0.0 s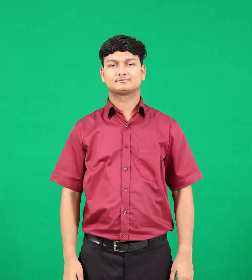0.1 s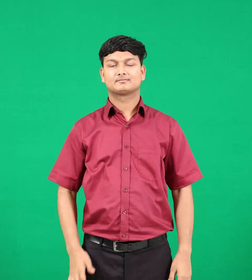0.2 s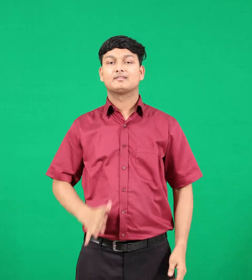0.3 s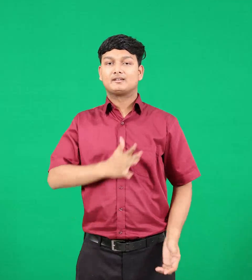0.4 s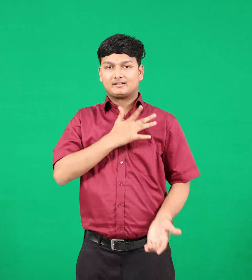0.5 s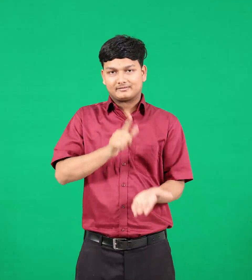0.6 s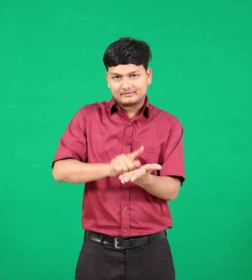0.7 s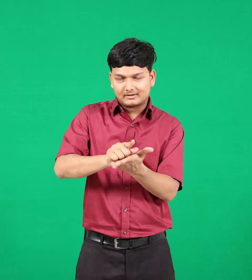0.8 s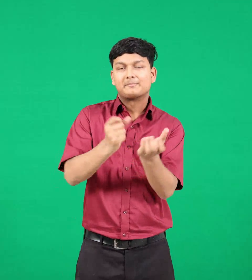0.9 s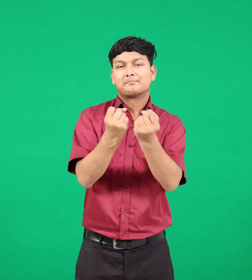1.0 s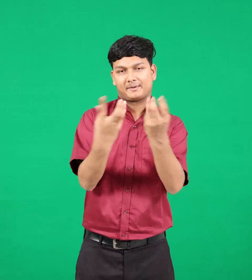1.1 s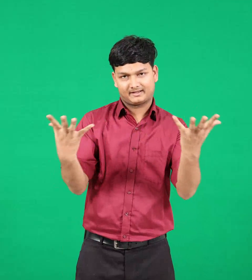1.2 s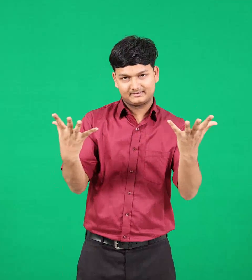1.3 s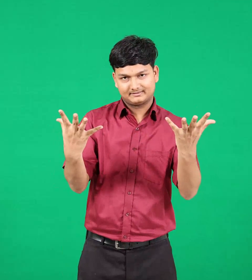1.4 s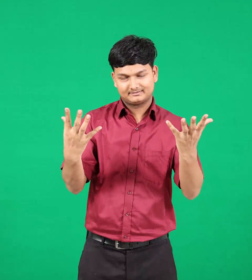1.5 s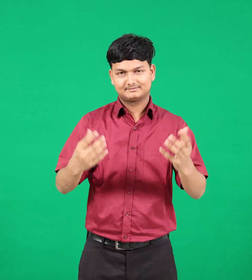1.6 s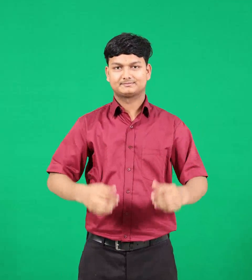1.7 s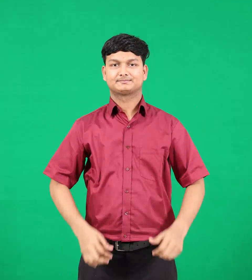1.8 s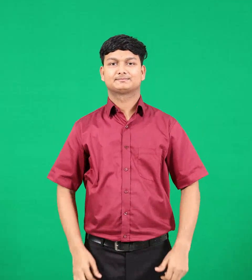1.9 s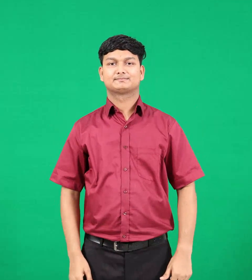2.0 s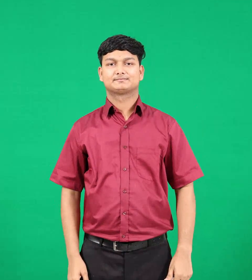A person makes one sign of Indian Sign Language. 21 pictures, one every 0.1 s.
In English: grasshoppers
